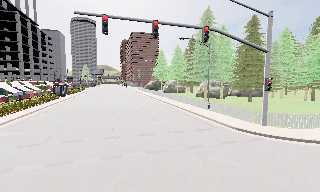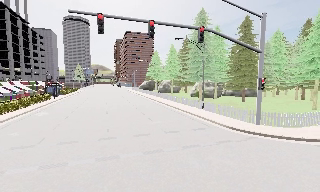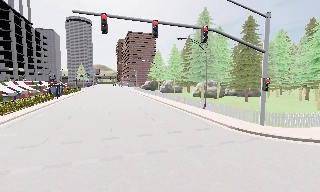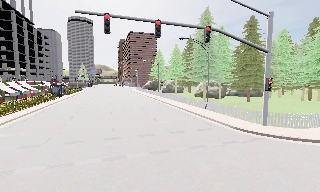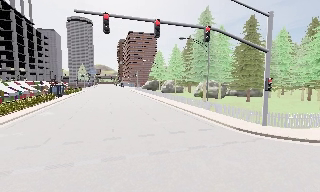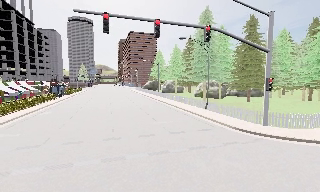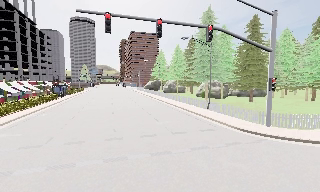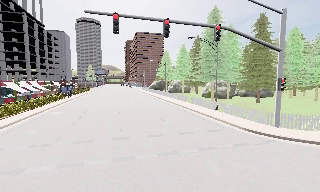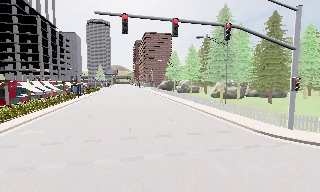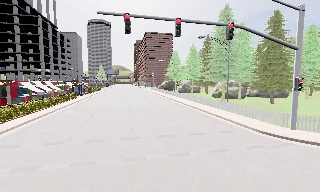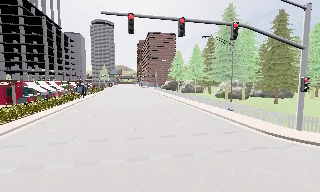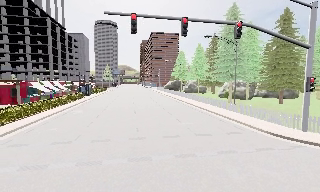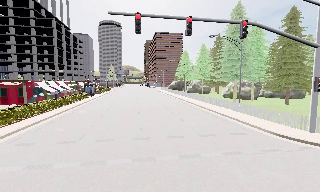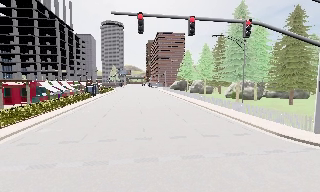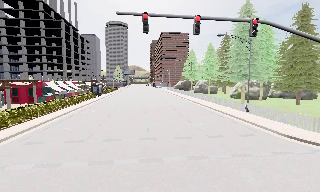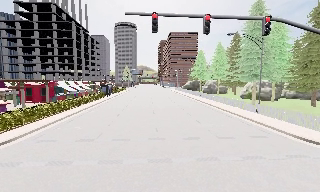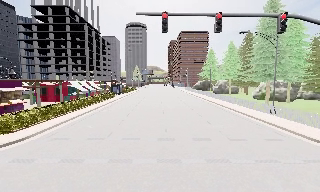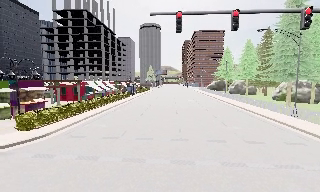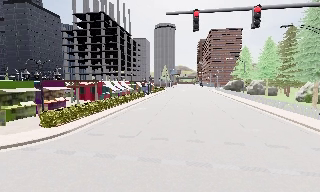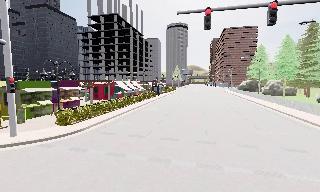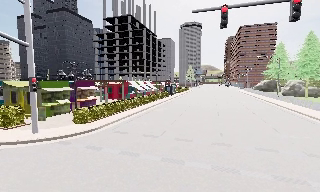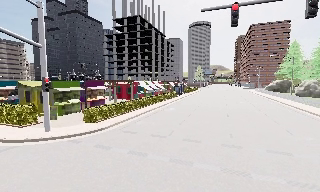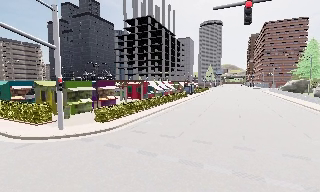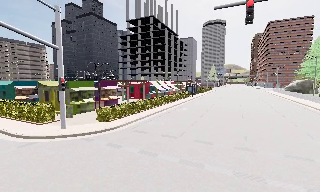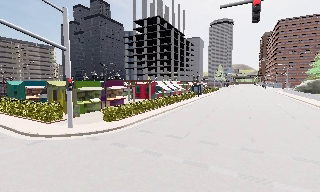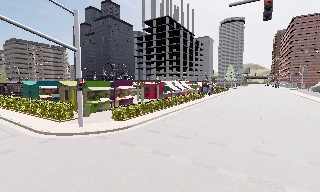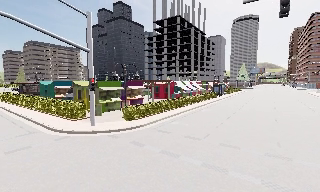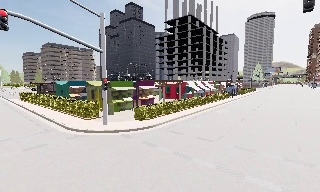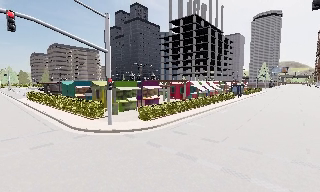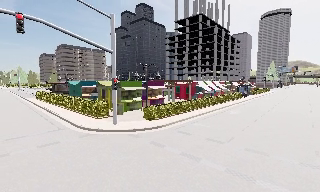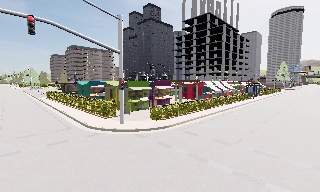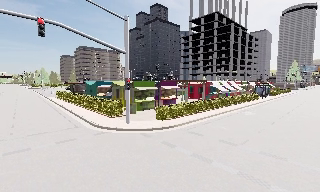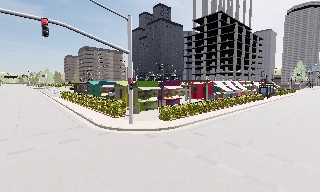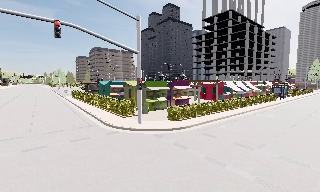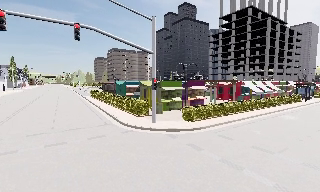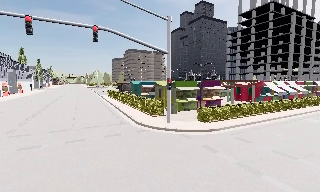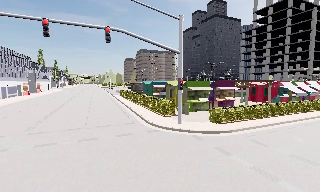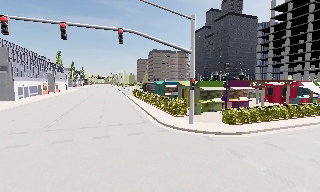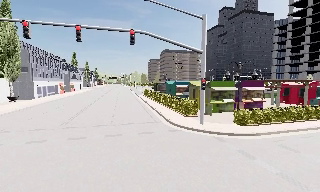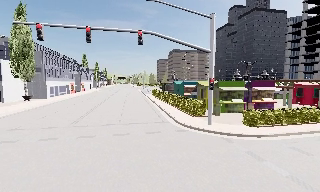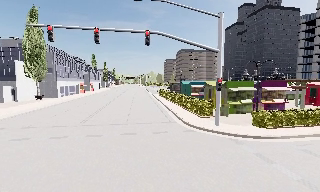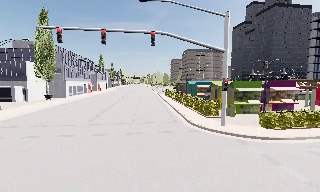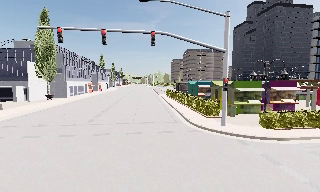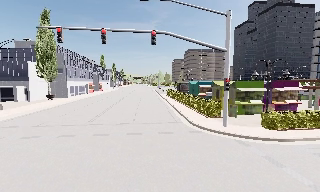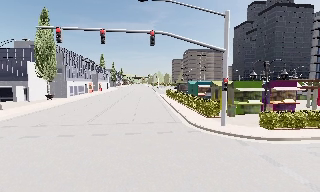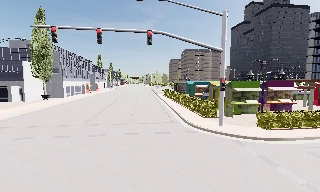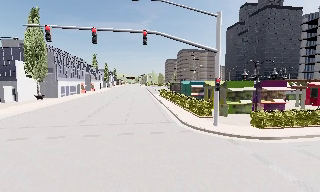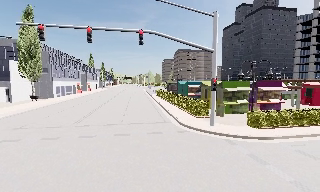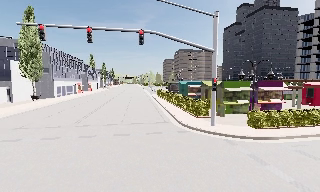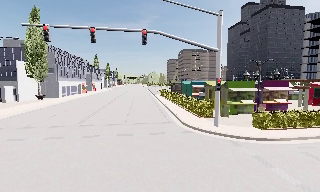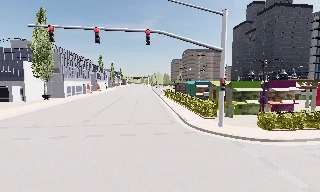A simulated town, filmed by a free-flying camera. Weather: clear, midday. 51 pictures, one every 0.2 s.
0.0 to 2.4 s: The camera travels to its left, about 0.5 m, so close, fixed things drift to the right.
2.4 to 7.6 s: The scene slides to the right, as the camera pans about 85 degrees to its left. It travels forward, about 1 m.
7.6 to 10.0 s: The camera shifts only a little, or ends up much as it began.
The film runs forward here.
